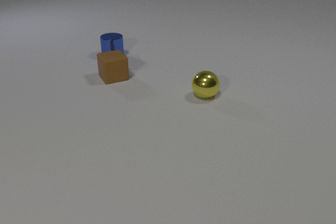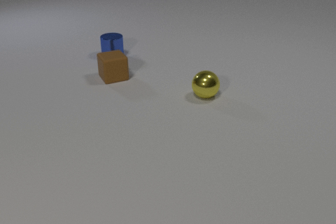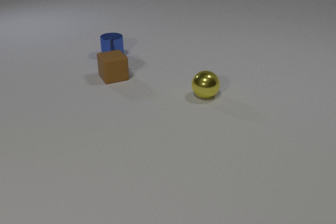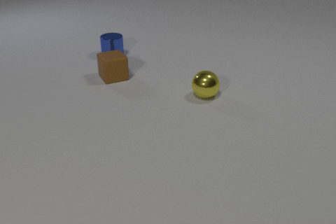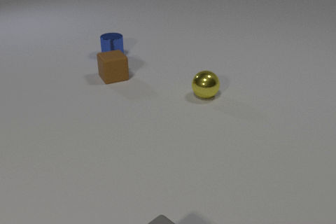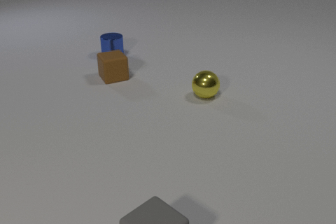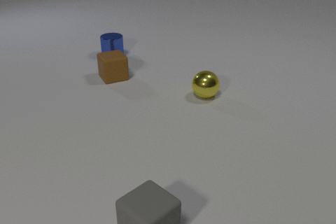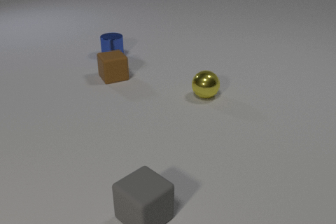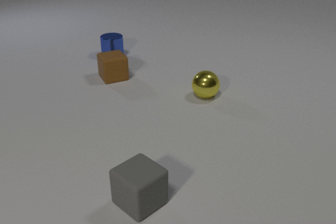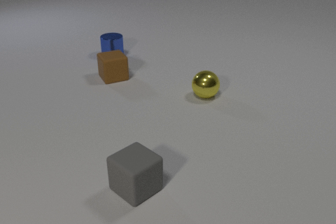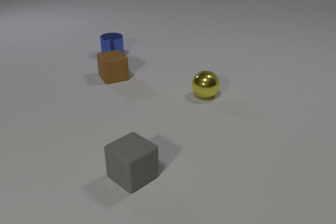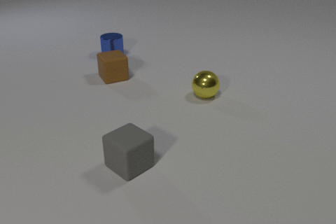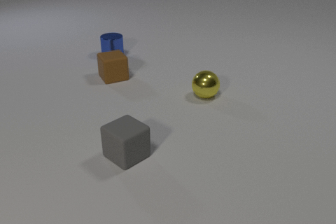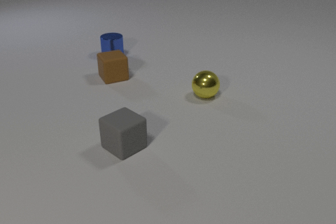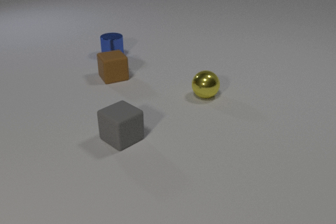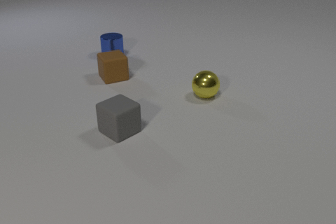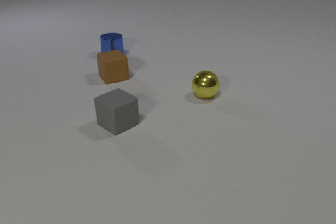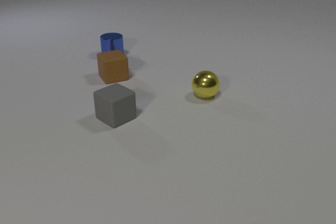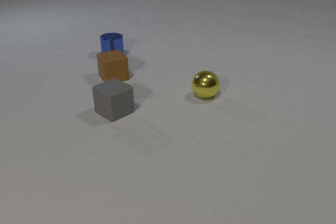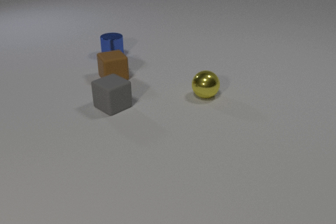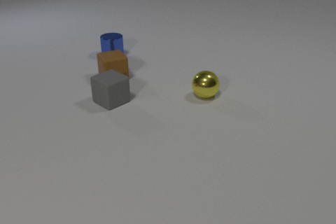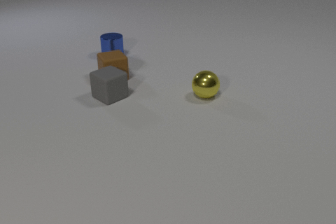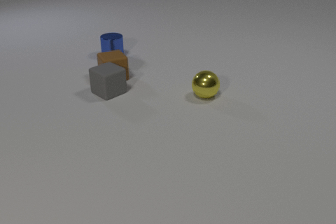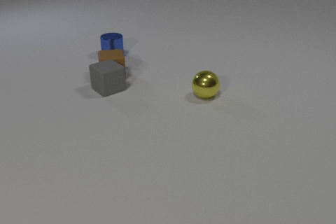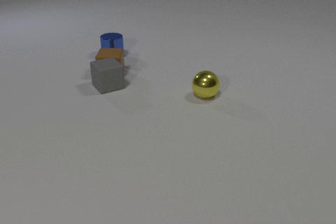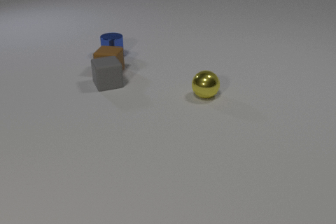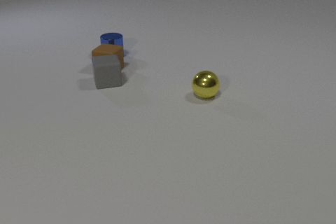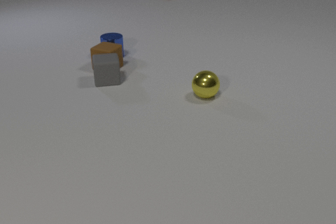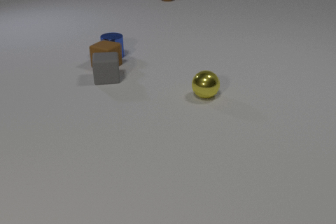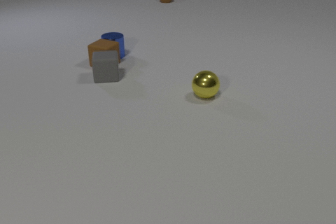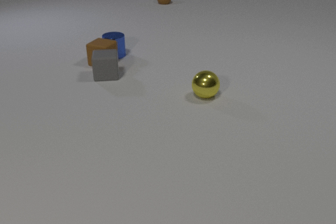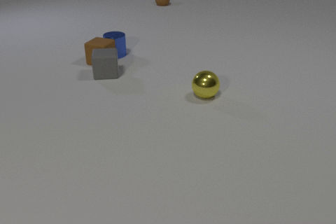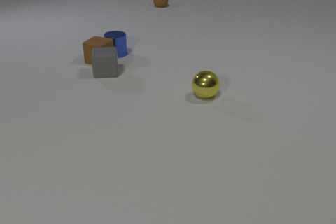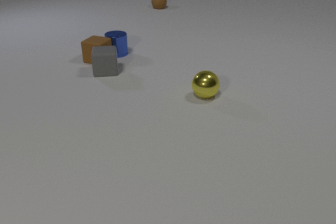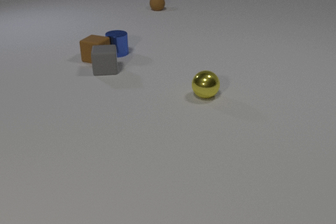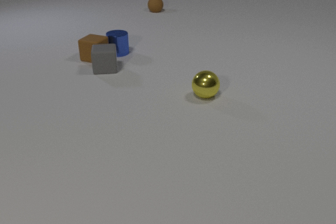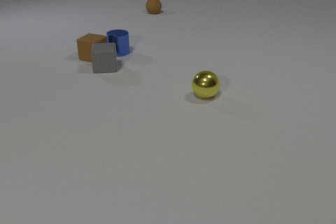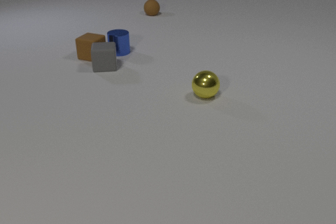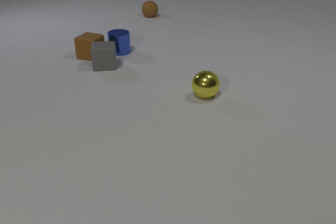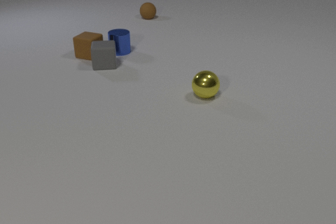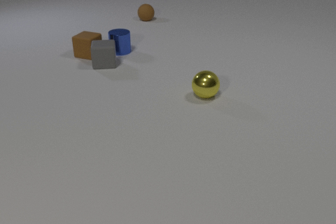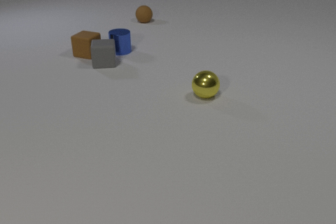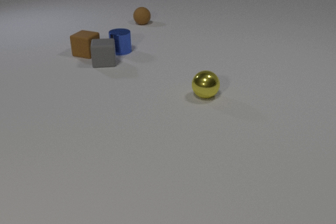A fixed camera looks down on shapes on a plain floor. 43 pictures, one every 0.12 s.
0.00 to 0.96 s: The gray rubber cube comes in at the bottom edge, slides away from the camera.
0.96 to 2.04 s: The gray rubber cube slides away from the camera.
2.04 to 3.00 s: The gray rubber cube slides away from the camera, spins clockwise seen from above by about 15 degrees, its near face sliding to the left. The brown rubber cube slides away from the camera, spins so that its near face slides to the left, clockwise seen from above. The gray rubber cube and the brown rubber cube collide.
3.00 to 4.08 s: The gray rubber cube slides away from the camera. The brown rubber cube slides away from the camera. The brown rubber sphere comes in at the top edge, rolls toward the camera. The blue metal cylinder slides away from the camera and to the right. The brown rubber cube and the blue metal cylinder collide.
4.08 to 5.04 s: The gray rubber cube slides away from the camera. The brown rubber cube slides away from the camera and to the left. The brown rubber sphere rolls toward the camera. The blue metal cylinder slides away from the camera.
Are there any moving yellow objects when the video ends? no.
How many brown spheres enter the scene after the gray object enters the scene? 1.
What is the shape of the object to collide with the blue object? cube.
